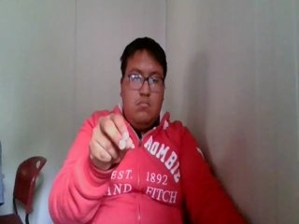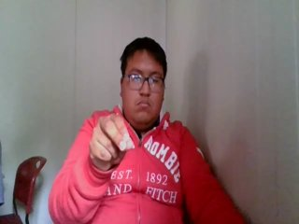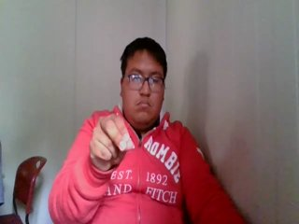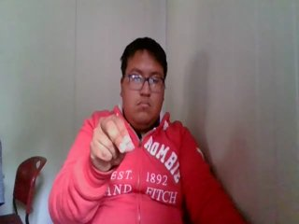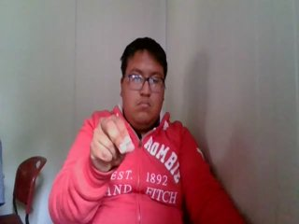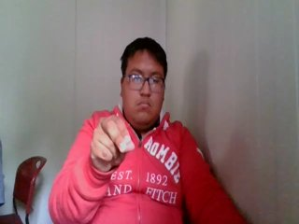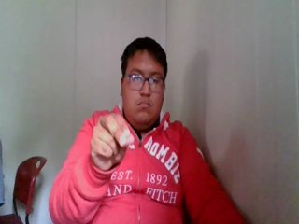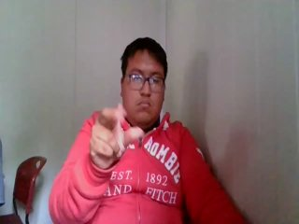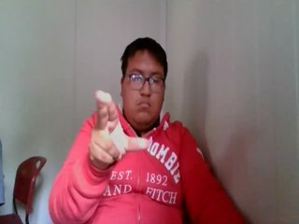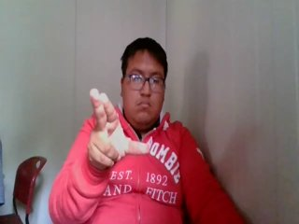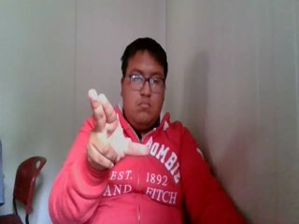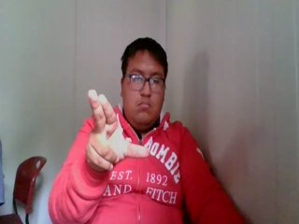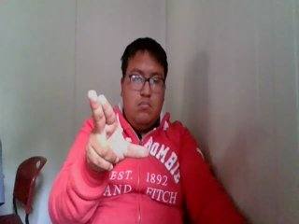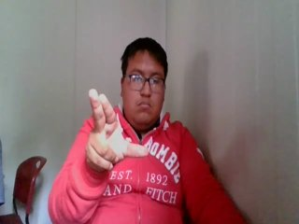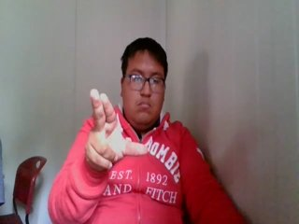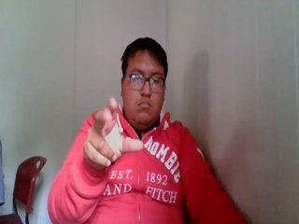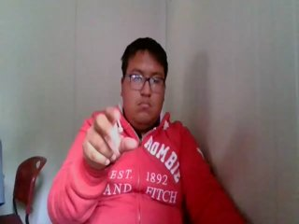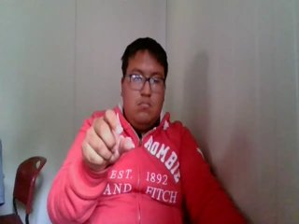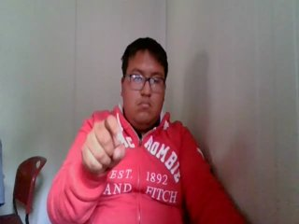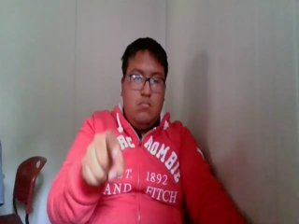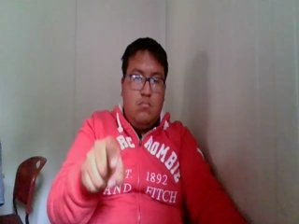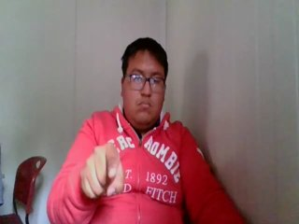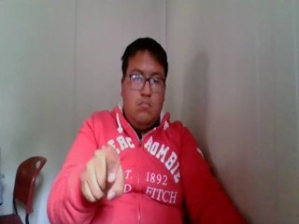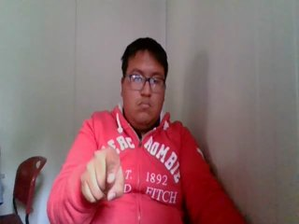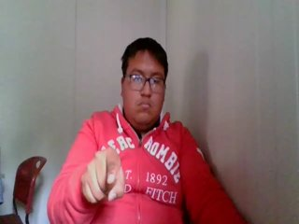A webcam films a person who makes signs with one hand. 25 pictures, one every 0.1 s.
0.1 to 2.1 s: Zoom in.
